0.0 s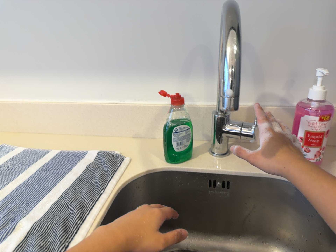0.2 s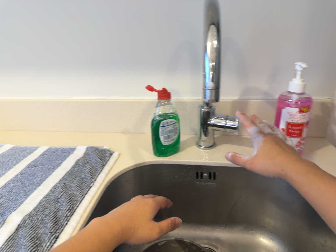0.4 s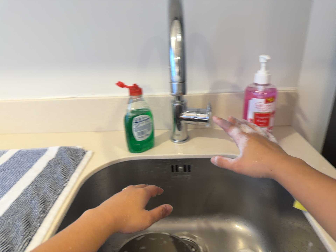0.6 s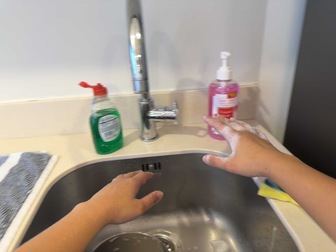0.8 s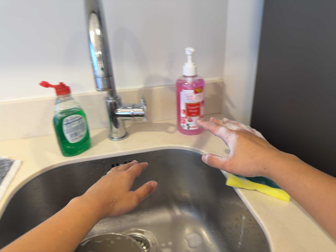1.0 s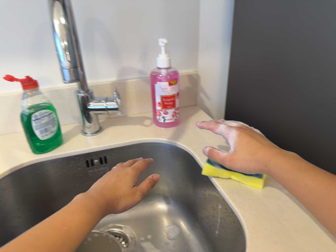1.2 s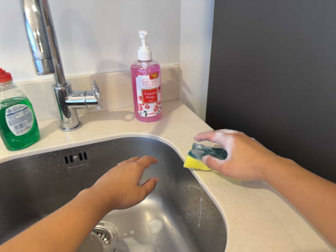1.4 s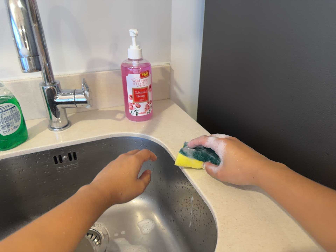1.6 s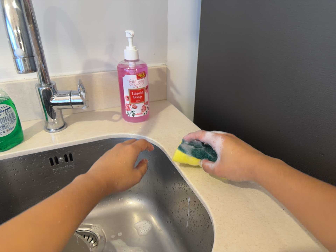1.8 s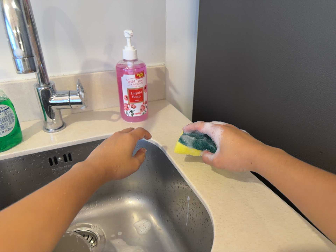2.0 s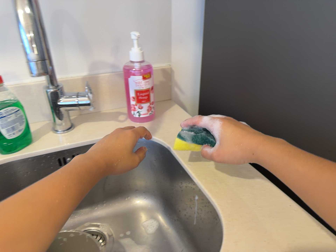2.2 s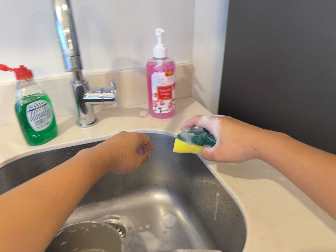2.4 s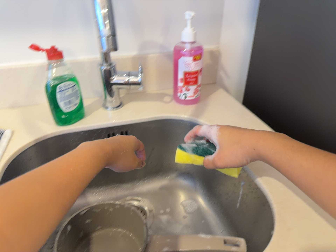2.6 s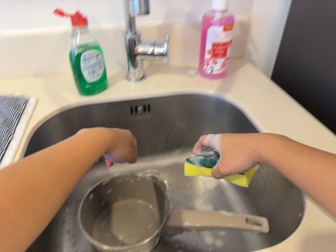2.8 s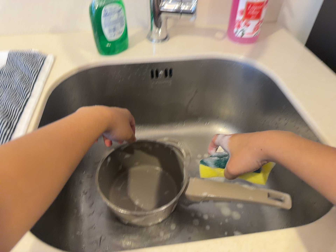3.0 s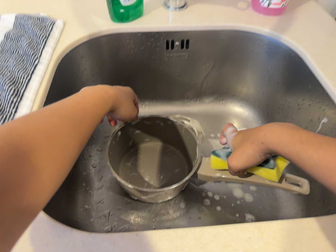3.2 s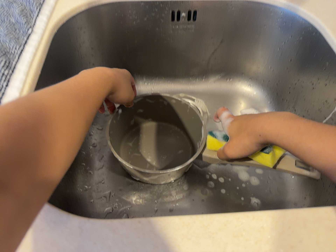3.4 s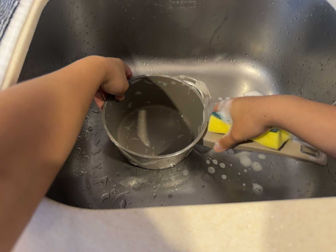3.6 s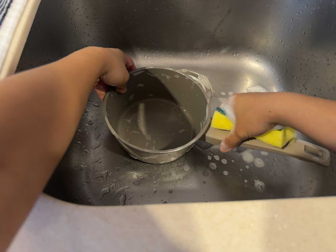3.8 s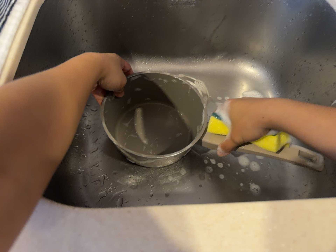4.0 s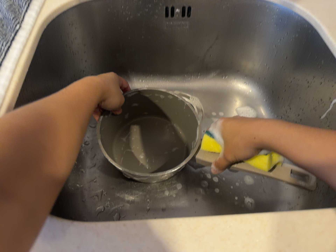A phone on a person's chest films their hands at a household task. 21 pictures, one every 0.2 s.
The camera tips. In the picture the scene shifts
upward.
0.0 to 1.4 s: The camera swings to its right by about 30 degrees, and the scene slides to the left. It travels to its right, about 6 cm, so close, fixed things drift to the left. It rolls about its line of sight by about 10 degrees, and the scene rotates counterclockwise.
1.4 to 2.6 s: The camera travels to its left, about 7 cm, so close, fixed things drift to the right. Its aim tips toward the bottom of its view by about 10 degrees, and the scene shifts upward.
2.6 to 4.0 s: The camera travels forward, about 8 cm, so what stands in front looms larger. Its aim tips toward the bottom of its view by about 20 degrees, and the scene shifts upward.
The film runs backward here.
